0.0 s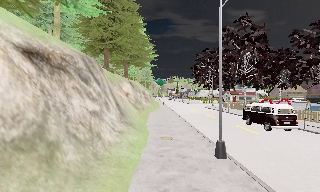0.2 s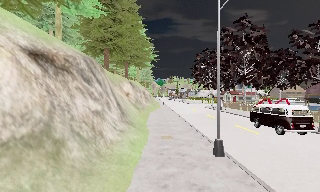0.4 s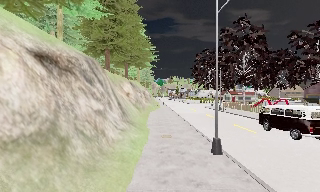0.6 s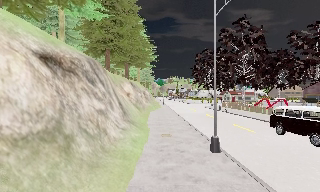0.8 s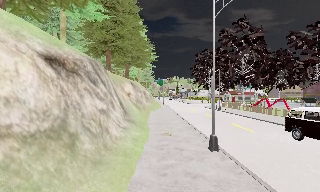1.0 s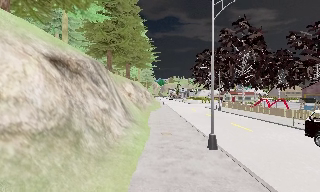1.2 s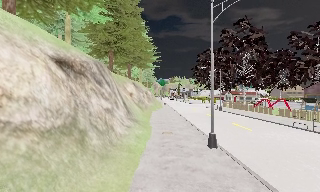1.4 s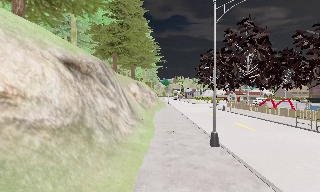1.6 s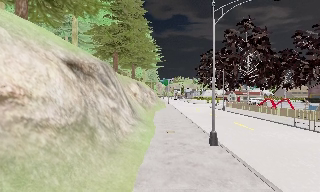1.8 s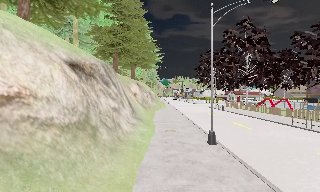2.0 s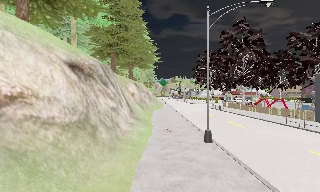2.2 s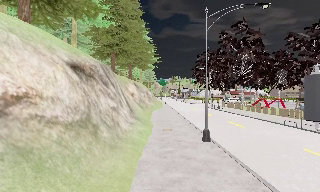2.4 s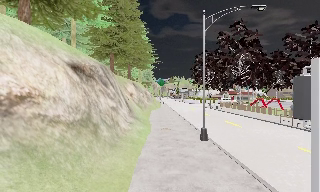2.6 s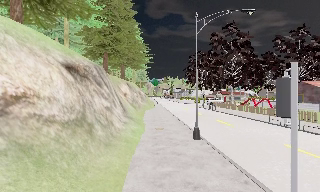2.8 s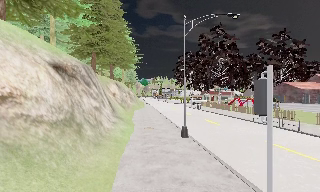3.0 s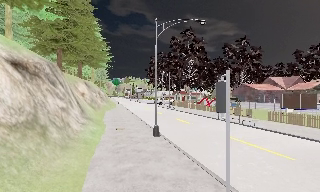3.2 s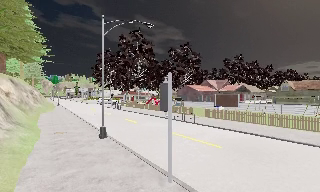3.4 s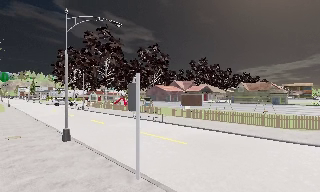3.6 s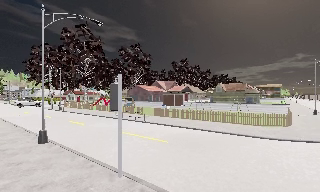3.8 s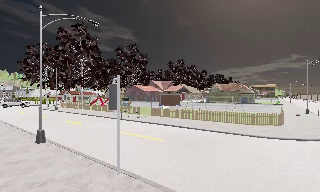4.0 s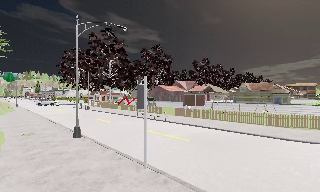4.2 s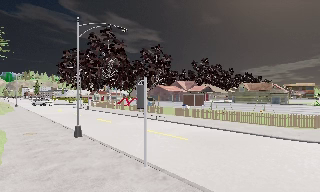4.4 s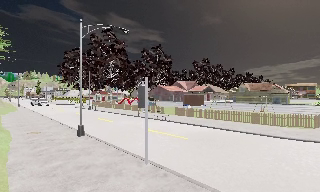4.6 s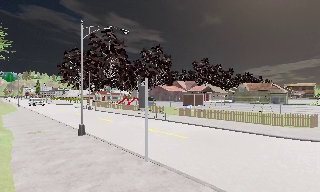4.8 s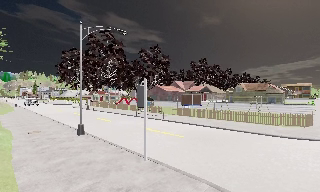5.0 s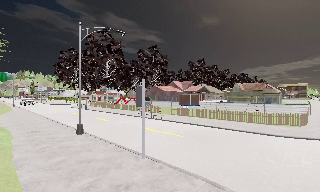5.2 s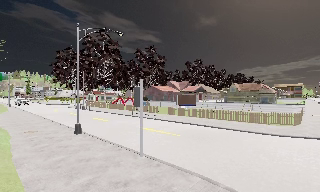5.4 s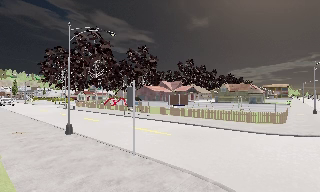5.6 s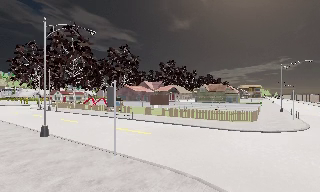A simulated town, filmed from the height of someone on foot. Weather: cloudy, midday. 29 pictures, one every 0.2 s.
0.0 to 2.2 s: The camera travels backward, about 2.5 m, so what stands in front gets smaller.
2.2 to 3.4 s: The camera swings to its right by about 45 degrees, and the scene slides to the left. It travels backward, about 1 m.
3.4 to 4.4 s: The camera travels backward, about 1 m, so what stands in front gets smaller.
4.4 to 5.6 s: The camera pans to its right, which is clockwise from overhead, by about 10 degrees. It travels backward, about 1 m, so what stands in front gets smaller.
The film runs backward here.
